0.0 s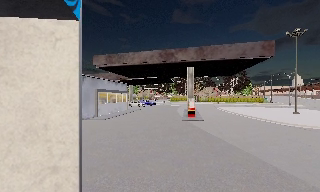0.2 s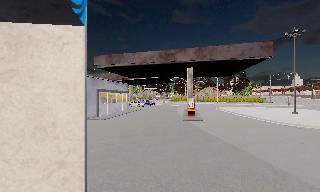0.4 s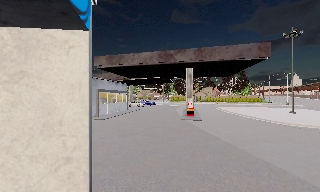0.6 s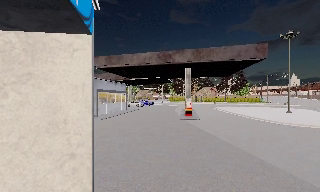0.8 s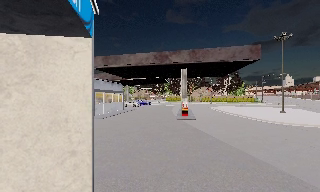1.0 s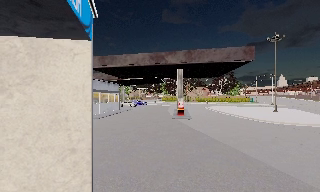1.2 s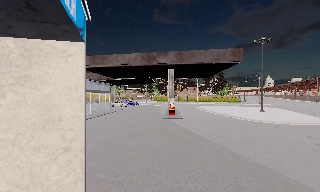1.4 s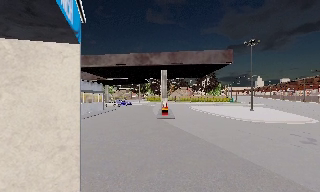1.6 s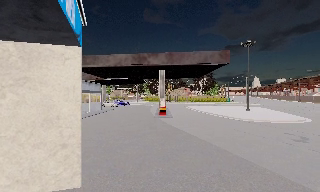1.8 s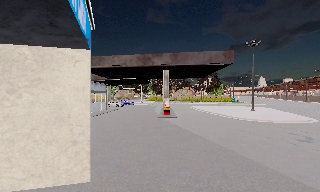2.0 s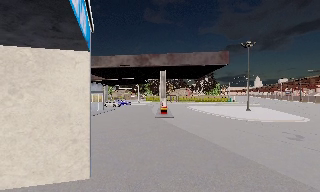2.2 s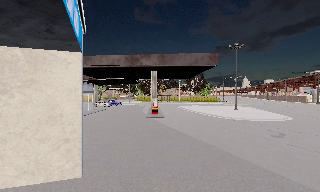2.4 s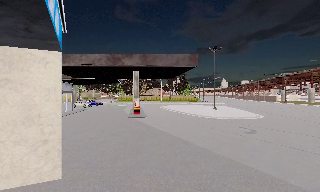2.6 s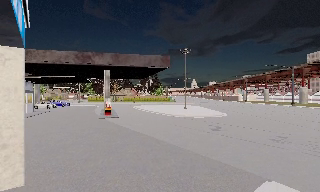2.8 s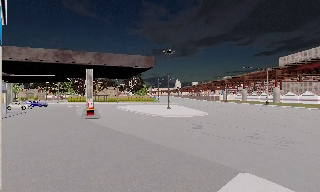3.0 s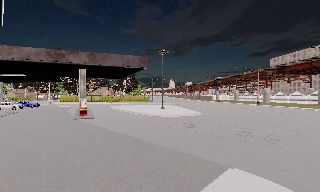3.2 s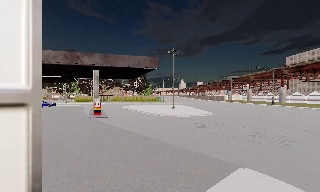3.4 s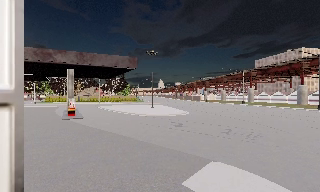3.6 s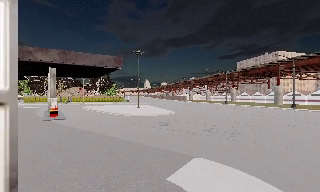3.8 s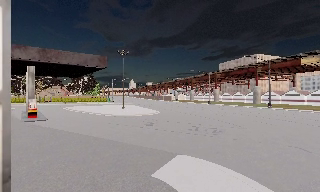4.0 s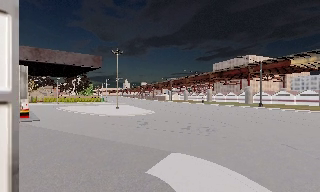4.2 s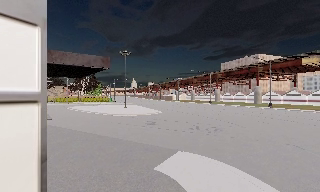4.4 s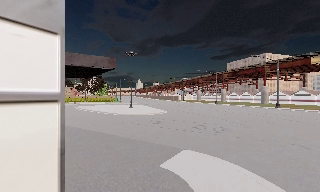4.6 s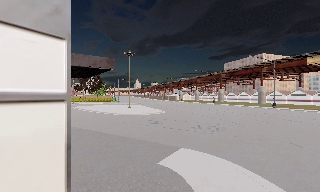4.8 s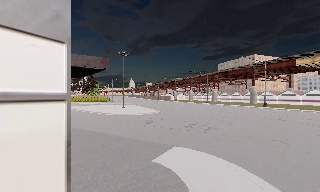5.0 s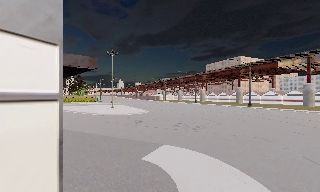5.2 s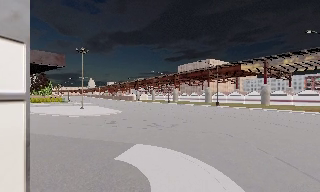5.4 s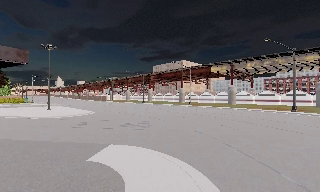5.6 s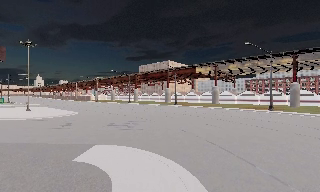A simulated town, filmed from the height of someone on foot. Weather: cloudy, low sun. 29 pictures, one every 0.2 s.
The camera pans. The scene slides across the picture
to the left.
The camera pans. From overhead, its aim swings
clockwise.
0.0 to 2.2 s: The scene slides to the left, as the camera pans about 10 degrees to its right. It travels backward, about 2.5 m, so what stands in front gets smaller.
2.2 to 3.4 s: The scene slides to the left, as the camera pans about 30 degrees to its right. It travels backward, about 1.5 m, so what stands in front gets smaller.
3.4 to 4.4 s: The camera travels backward, about 1 m, so what stands in front gets smaller.
4.4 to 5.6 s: The scene slides to the left, as the camera pans about 30 degrees to its right. It travels backward, about 1.5 m, so what stands in front gets smaller.
The film runs backward here.
